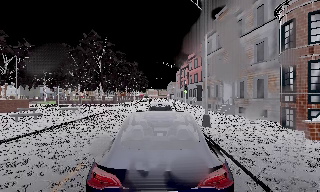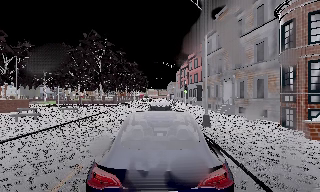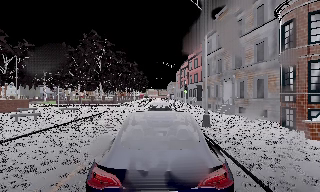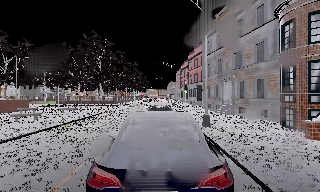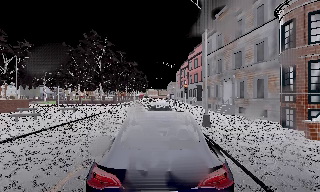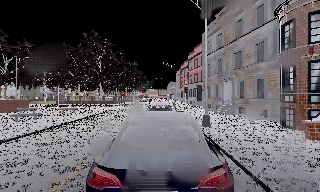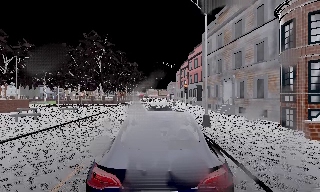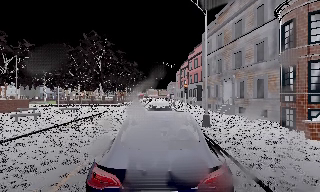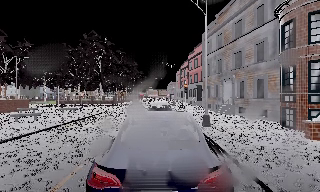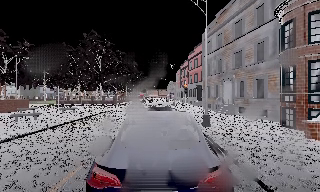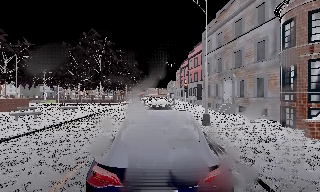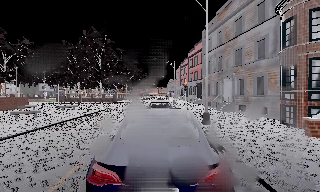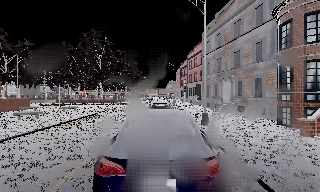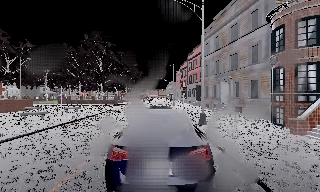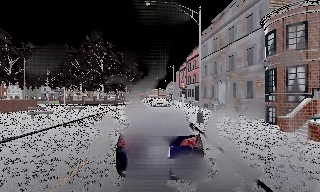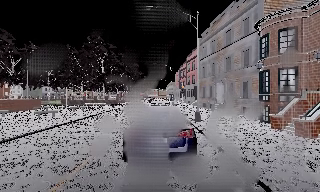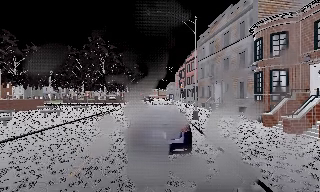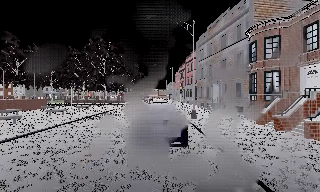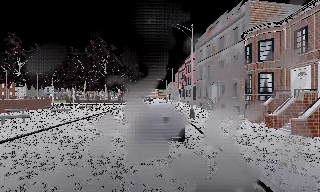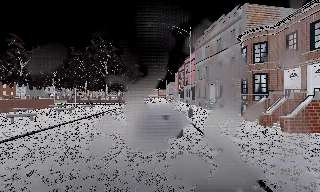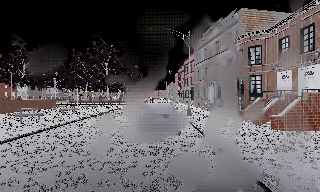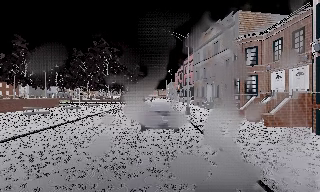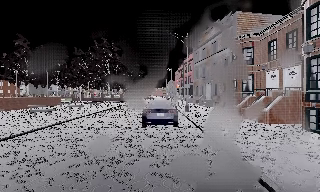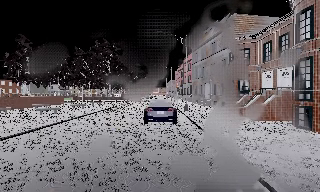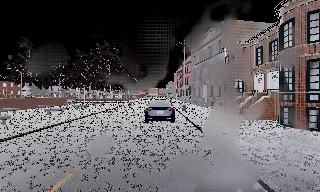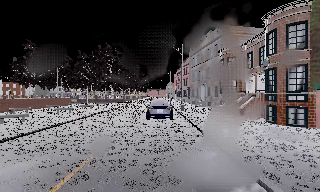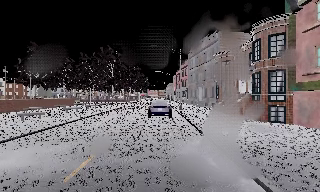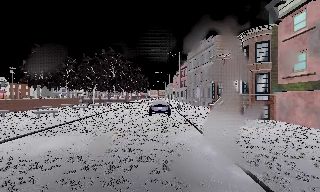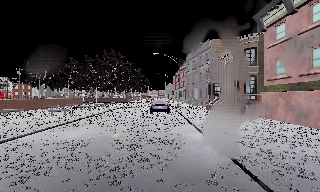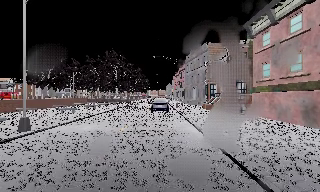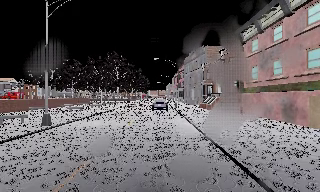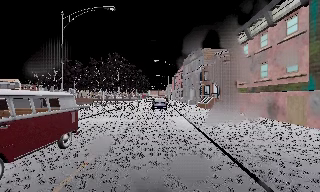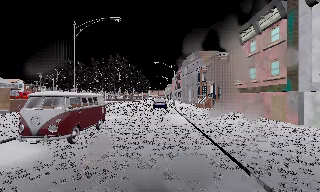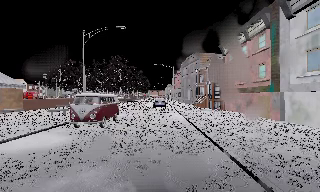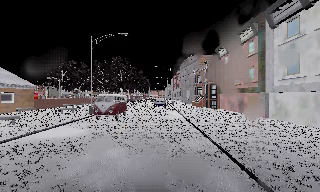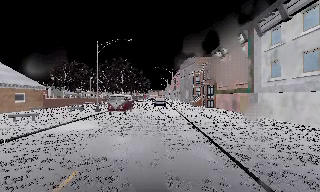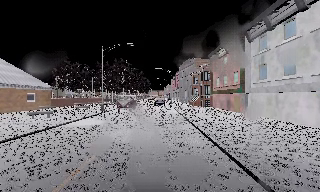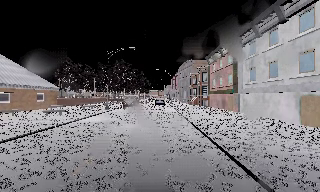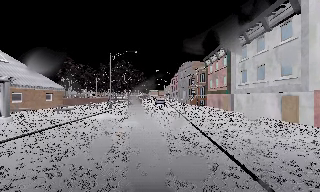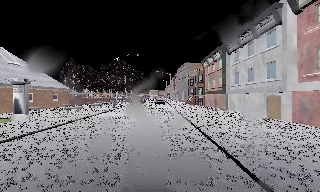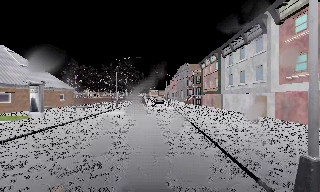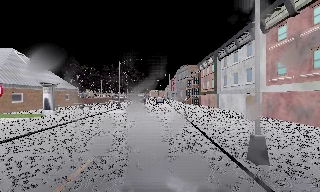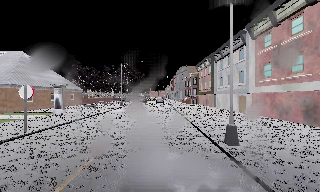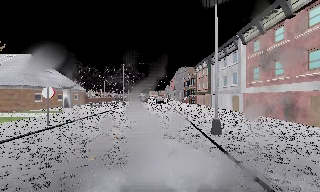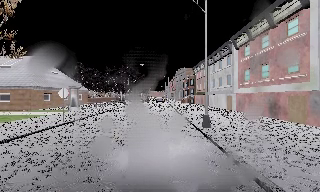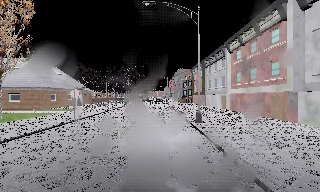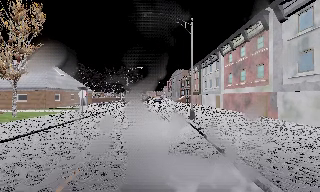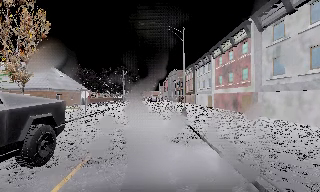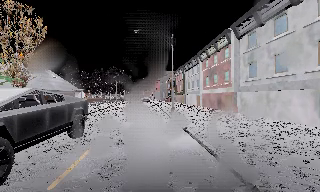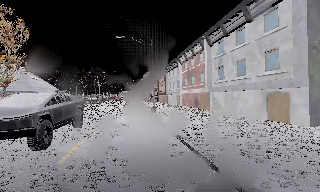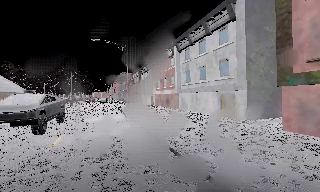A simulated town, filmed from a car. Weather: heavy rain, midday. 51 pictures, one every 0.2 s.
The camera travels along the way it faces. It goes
backward.
0.0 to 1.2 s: The camera keeps its place and its aim.
1.2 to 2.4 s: The camera shifts only a little, or ends up much as it began.
2.4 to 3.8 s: The camera travels backward, about 4.5 m, so what stands in front gets smaller.
3.8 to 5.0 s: The camera travels backward, about 4.5 m, so what stands in front gets smaller. It gains speed.
5.0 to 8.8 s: The camera travels backward, about 30 m, so what stands in front gets smaller.
8.8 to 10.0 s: The scene slides to the left, as the camera pans about 20 degrees to its right. It travels backward, about 9 m, so what stands in front gets smaller.
The film runs backward here.
